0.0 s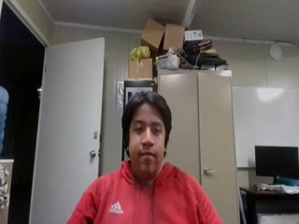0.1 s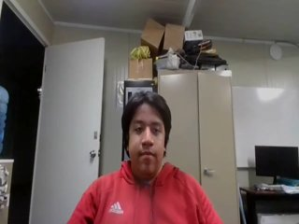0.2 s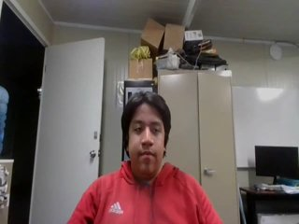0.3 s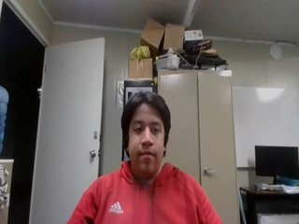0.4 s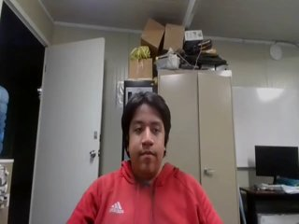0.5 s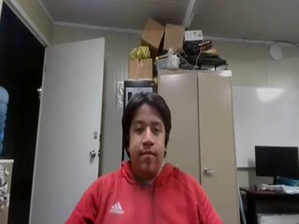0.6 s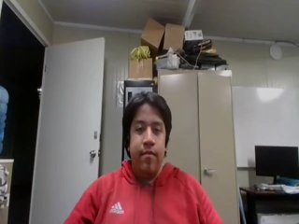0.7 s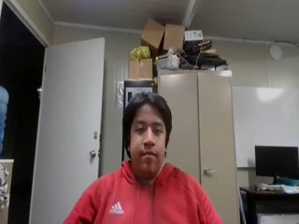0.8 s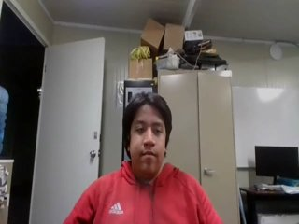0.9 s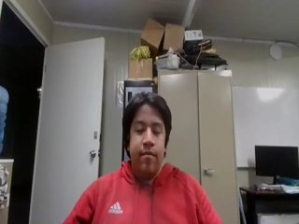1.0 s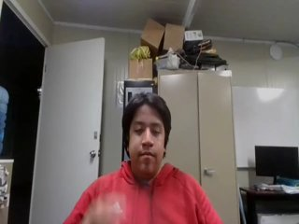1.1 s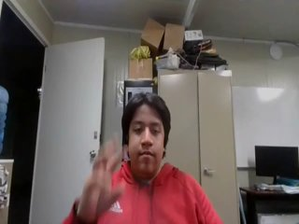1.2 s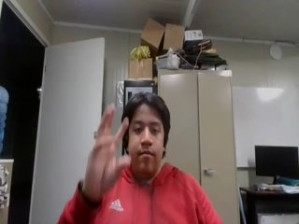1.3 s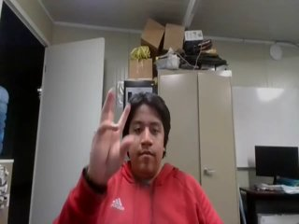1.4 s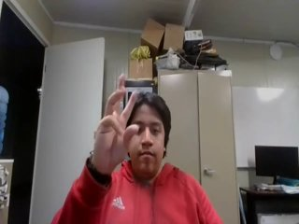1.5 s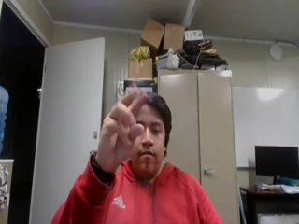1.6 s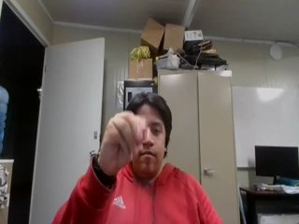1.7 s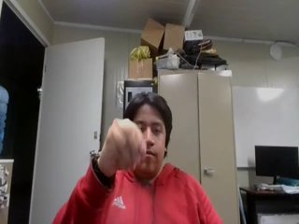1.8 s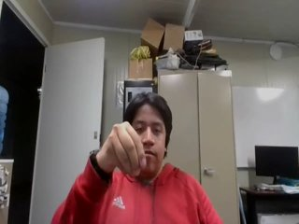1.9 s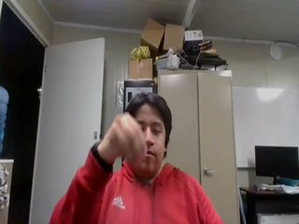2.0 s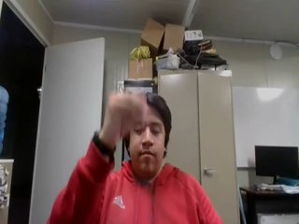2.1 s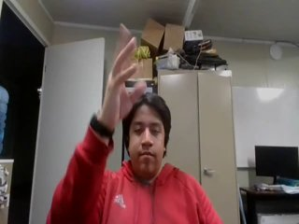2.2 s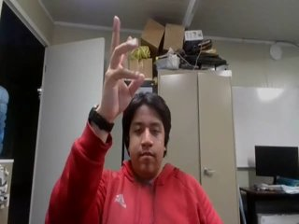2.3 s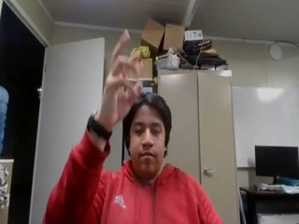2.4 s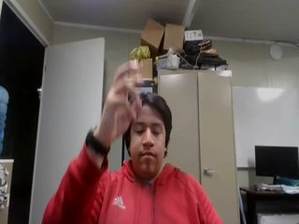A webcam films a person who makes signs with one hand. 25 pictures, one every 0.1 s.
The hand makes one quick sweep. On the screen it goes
upward.
0.0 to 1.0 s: Non-gesture.
1.1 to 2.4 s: On the screen the hand sweeps upward. The name of the sign: Throw up.
